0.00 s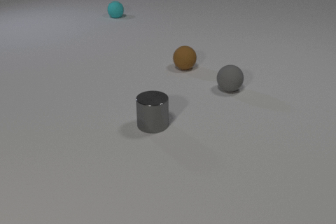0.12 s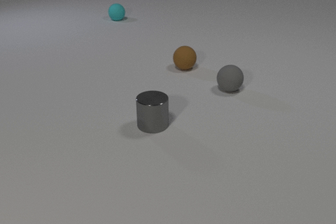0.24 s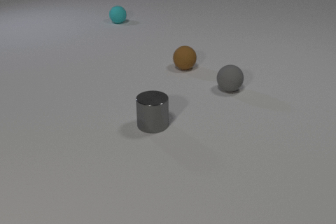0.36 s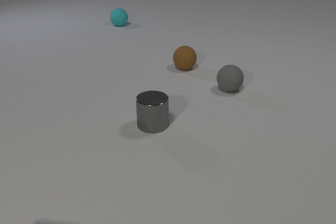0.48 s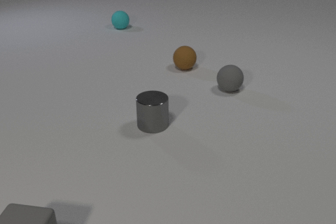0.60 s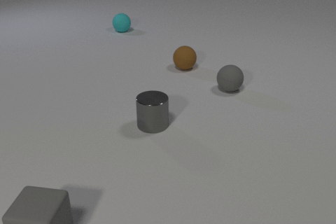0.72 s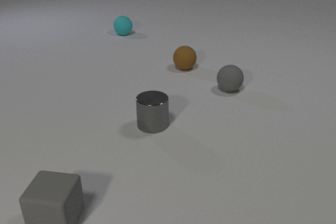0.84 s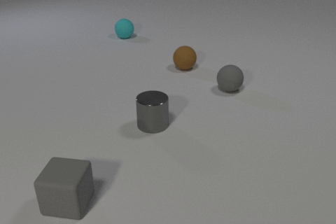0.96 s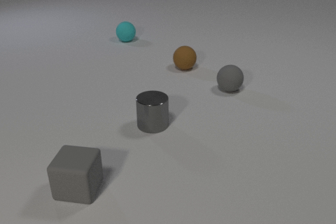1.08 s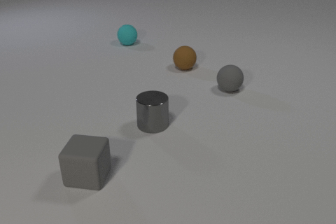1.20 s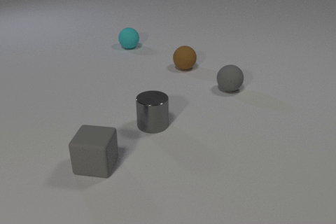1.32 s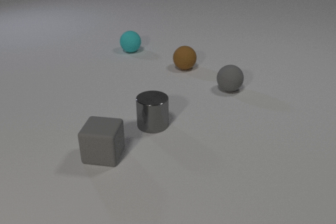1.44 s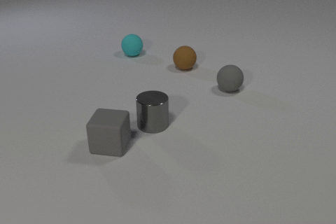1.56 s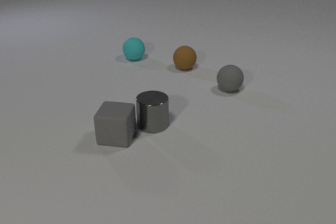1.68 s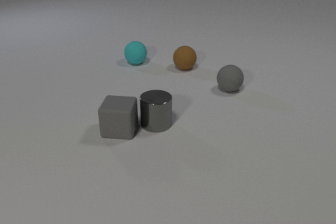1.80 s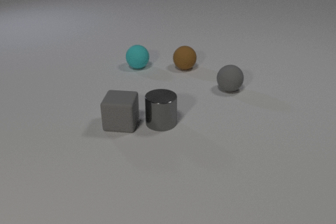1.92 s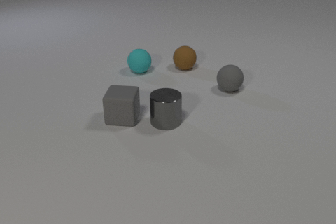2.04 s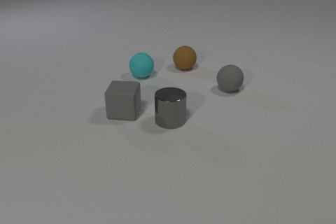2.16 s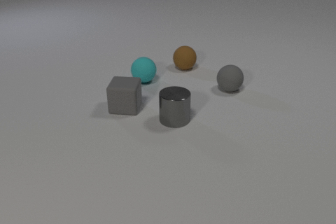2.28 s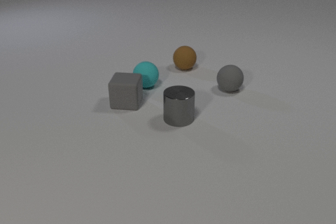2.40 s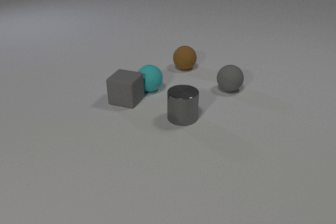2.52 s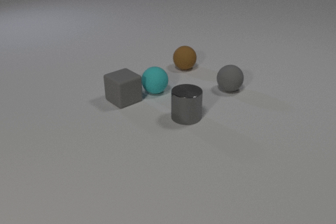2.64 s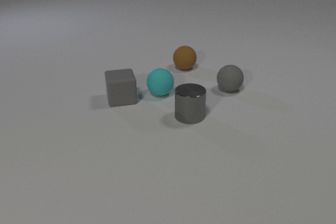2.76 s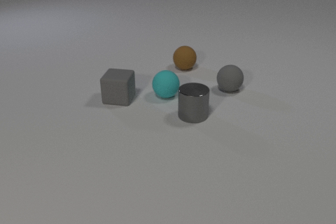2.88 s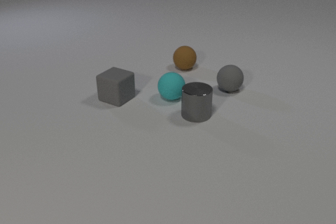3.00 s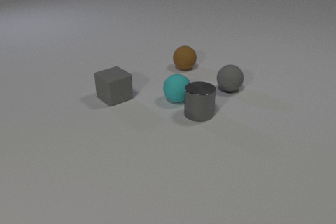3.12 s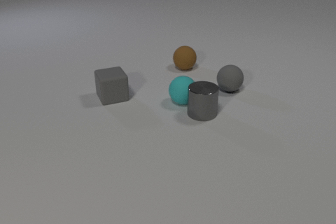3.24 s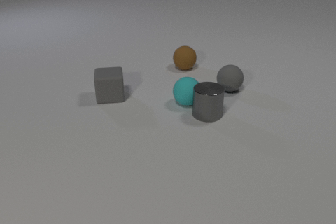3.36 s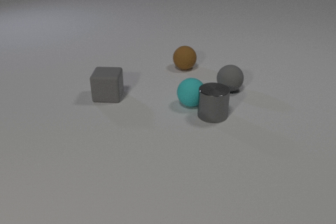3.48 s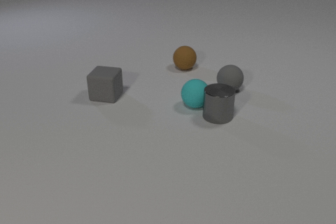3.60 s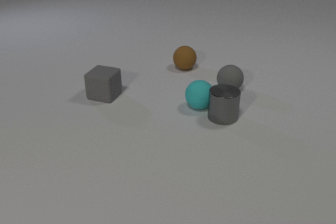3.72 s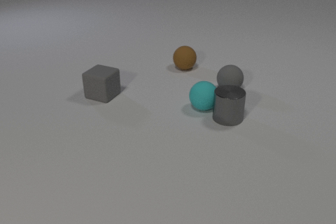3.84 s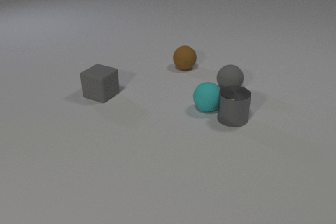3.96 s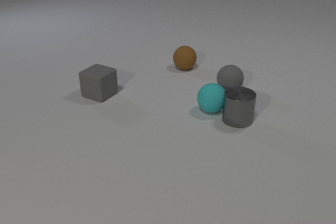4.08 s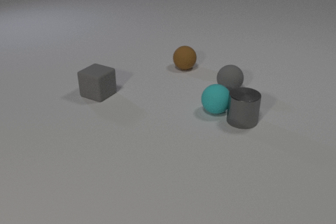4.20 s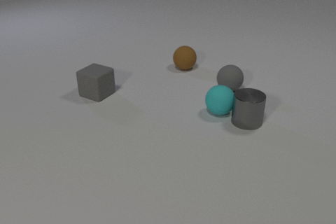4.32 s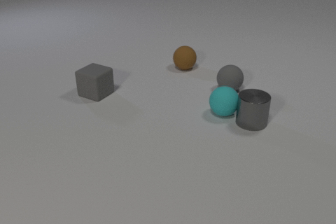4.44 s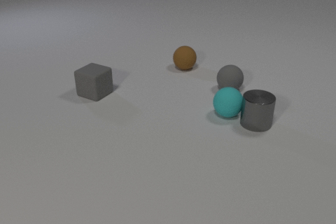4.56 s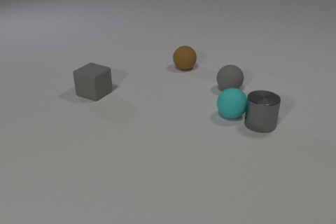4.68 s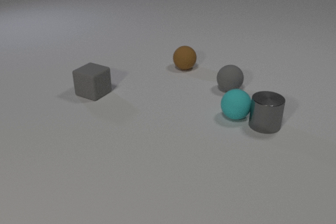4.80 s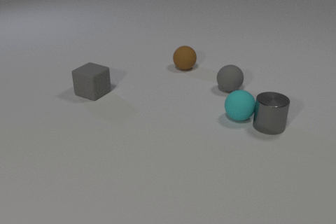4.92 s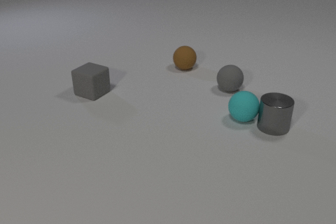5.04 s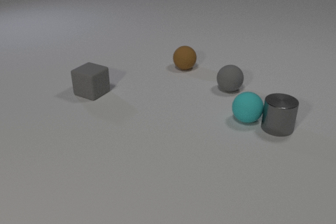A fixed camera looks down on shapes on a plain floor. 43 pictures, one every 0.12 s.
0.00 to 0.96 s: The gray rubber cube comes in at the bottom edge, slides away from the camera and to the right. The cyan rubber sphere rolls toward the camera.
0.96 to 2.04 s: The gray rubber cube slides away from the camera. The cyan rubber sphere rolls toward the camera. The gray metal cylinder slides to the right and away from the camera. The gray rubber cube and the gray metal cylinder collide.
2.04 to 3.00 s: The gray rubber cube slides away from the camera, spins clockwise seen from above by about 135 degrees, its near face sliding to the left. The cyan rubber sphere rolls toward the camera and to the right. The gray metal cylinder slides to the right and away from the camera. The gray rubber cube and the cyan rubber sphere collide.
3.00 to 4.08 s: The gray rubber cube slides to the left and away from the camera, spins clockwise seen from above by about 75 degrees, its near face sliding to the left. The cyan rubber sphere rolls to the right and toward the camera. The gray metal cylinder slides to the right. The cyan rubber sphere and the gray metal cylinder collide.
4.08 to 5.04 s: The gray rubber cube slides to the left. The cyan rubber sphere rolls to the right. The gray metal cylinder slides to the right.
What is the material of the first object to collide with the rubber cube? metal.
How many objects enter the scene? 1.
What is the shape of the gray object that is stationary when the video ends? sphere.
